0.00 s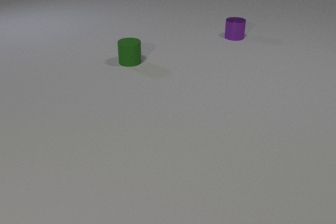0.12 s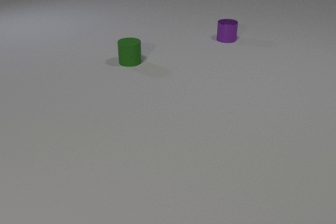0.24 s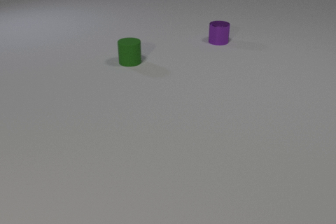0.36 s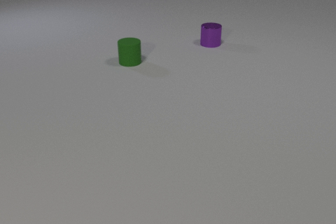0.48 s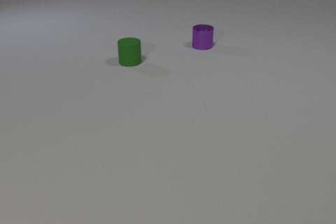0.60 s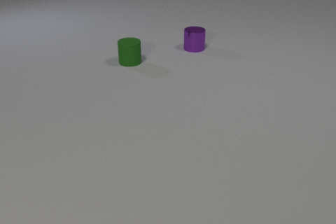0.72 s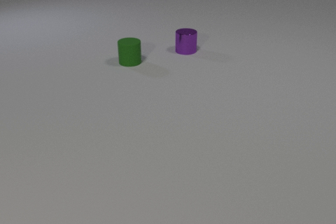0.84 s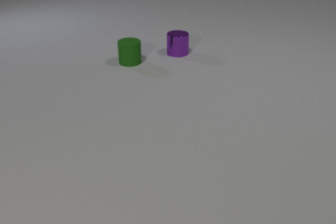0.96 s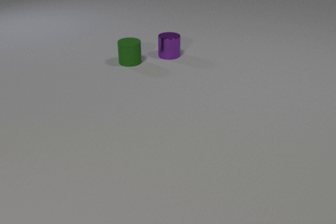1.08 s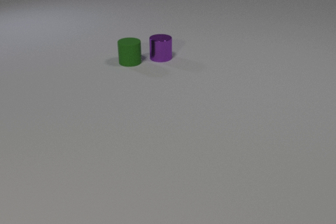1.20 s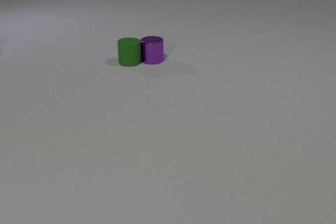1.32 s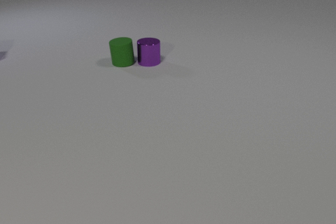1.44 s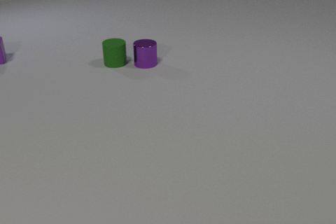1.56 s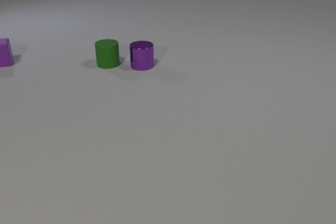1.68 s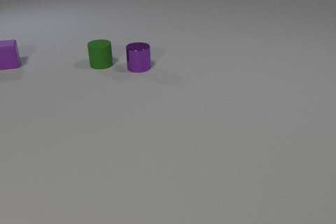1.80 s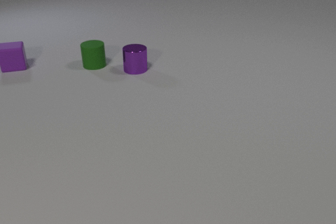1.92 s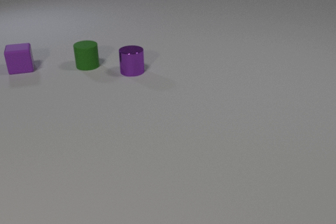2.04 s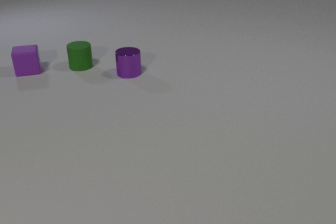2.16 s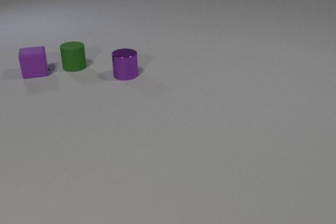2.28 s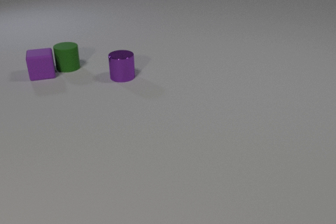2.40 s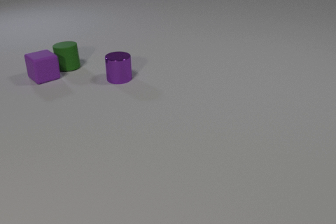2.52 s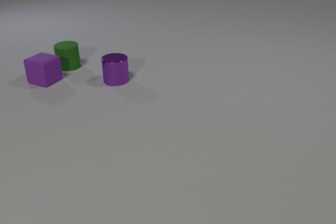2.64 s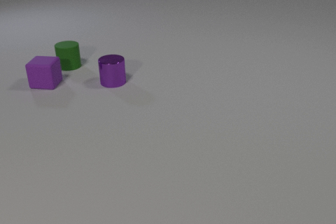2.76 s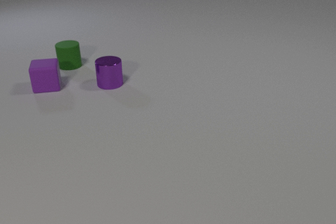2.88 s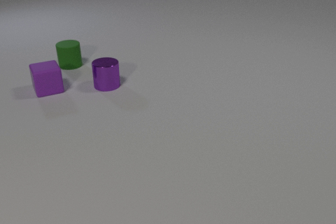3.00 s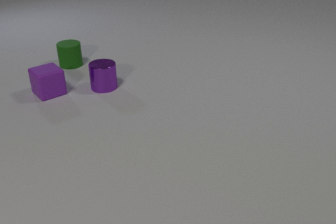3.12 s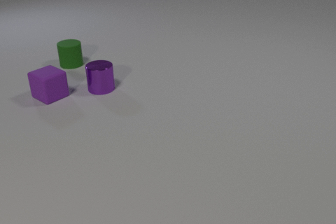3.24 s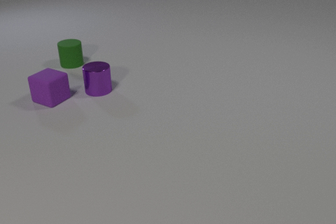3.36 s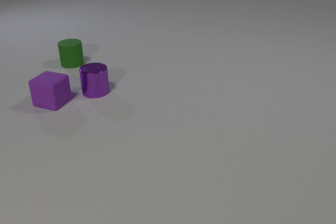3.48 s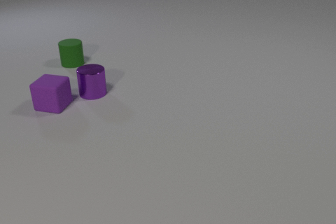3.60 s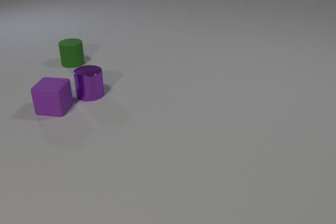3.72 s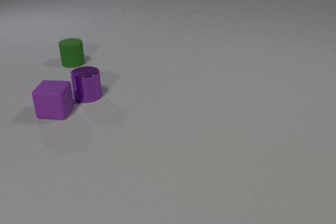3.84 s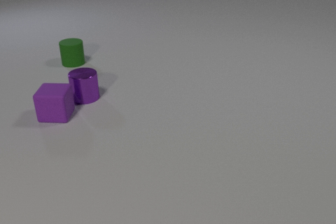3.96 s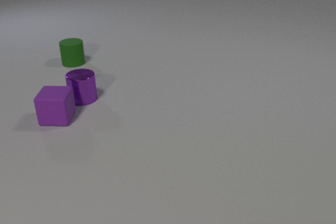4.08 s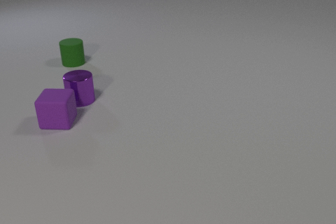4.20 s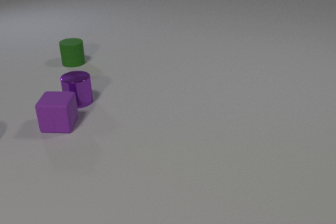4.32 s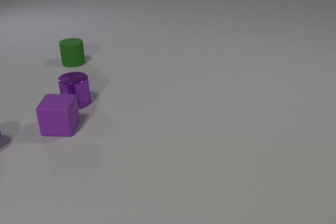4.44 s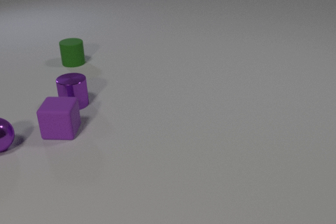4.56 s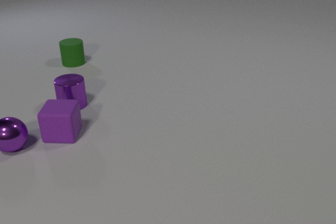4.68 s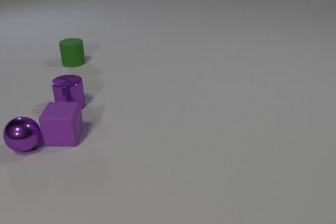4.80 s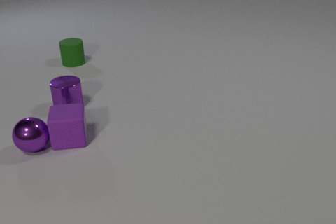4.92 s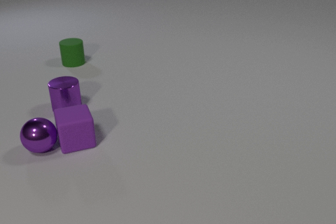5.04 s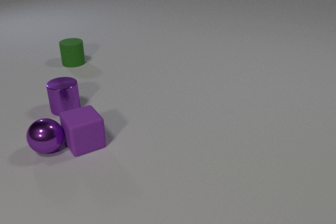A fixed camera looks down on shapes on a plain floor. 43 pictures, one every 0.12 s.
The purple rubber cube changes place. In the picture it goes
toward the camera.
The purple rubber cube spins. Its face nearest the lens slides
to the right.
0.00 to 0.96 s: The purple metal cylinder slides to the left and toward the camera.
0.96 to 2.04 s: The purple metal cylinder slides toward the camera and to the left. The green rubber cylinder slides to the left. The purple rubber cube comes in at the left edge, slides toward the camera and to the right. The purple metal cylinder and the green rubber cylinder collide.
2.04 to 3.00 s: The purple metal cylinder slides toward the camera and to the left. The green rubber cylinder slides to the left and away from the camera. The purple rubber cube slides toward the camera, spins counterclockwise seen from above by about 105 degrees, its near face sliding to the right. The green rubber cylinder and the purple rubber cube collide.
3.00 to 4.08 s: The purple metal cylinder slides toward the camera and to the left. The green rubber cylinder moves, and ends about where it began. The purple rubber cube slides toward the camera, spins counterclockwise seen from above by about 45 degrees, its near face sliding to the right.
4.08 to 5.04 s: The purple metal cylinder slides to the left and toward the camera. The purple rubber cube slides toward the camera and to the right, spins counterclockwise seen from above by about 30 degrees, its near face sliding to the right. The purple metal sphere comes in at the left edge, rolls to the right and toward the camera. The purple rubber cube and the purple metal sphere collide.
What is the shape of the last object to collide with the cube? sphere.
Are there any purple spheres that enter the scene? yes.
How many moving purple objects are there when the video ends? 3.
